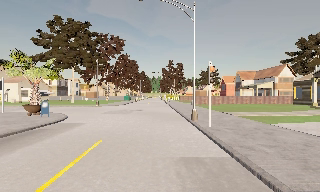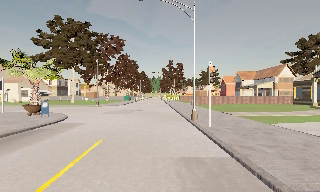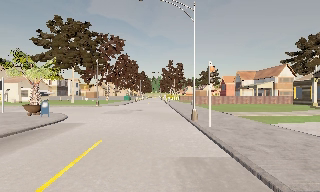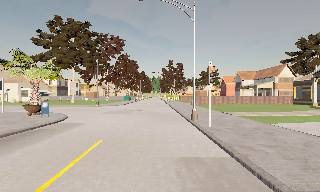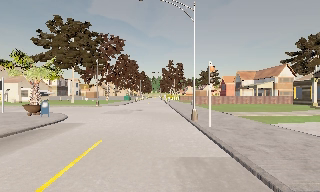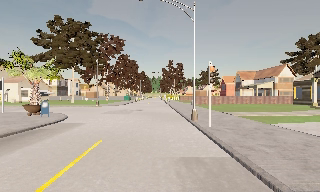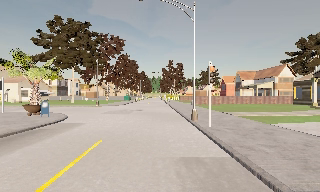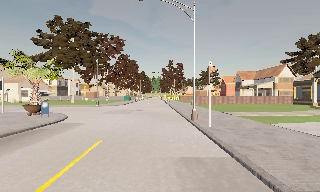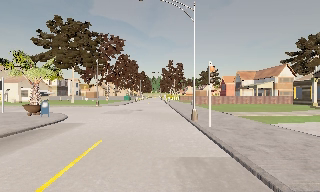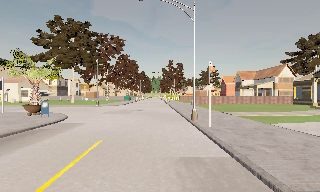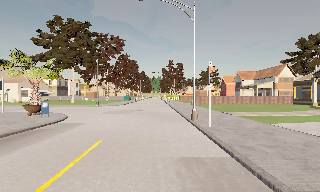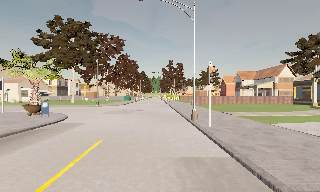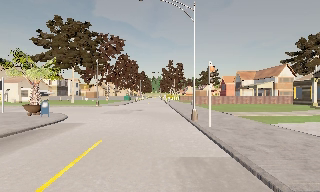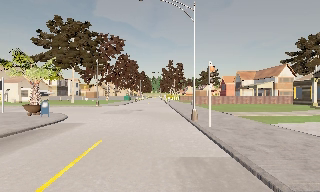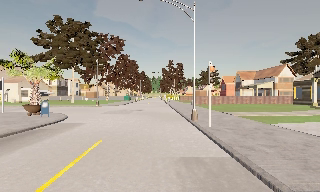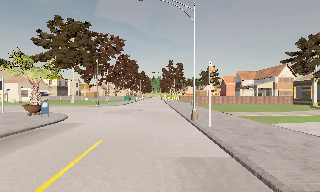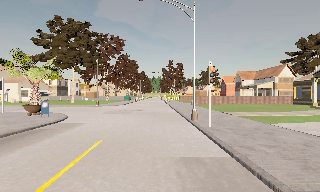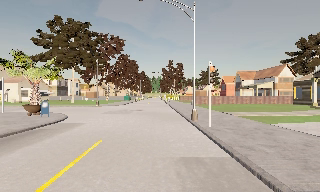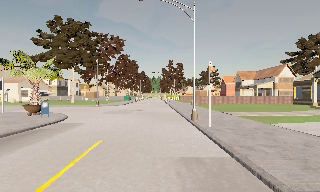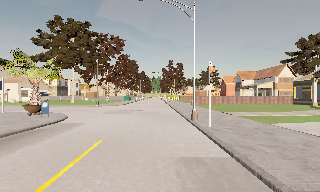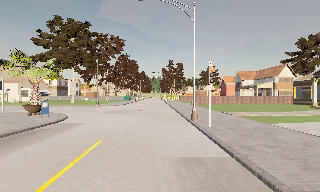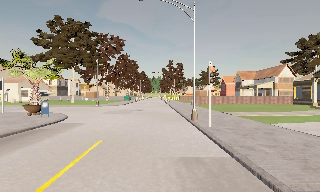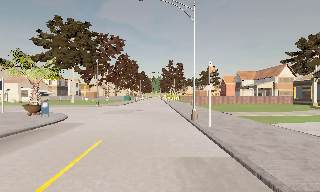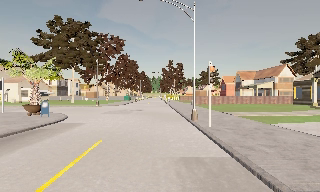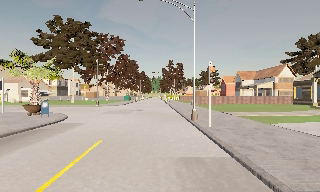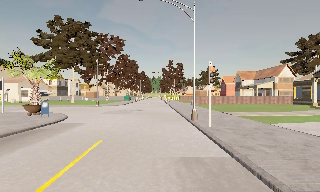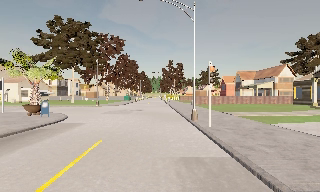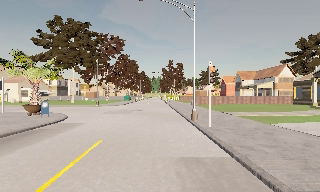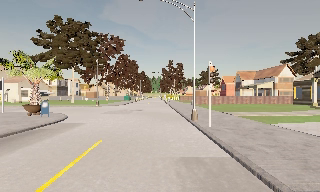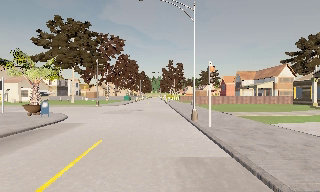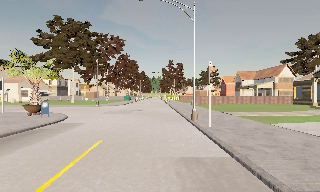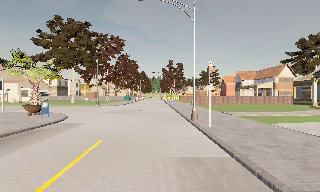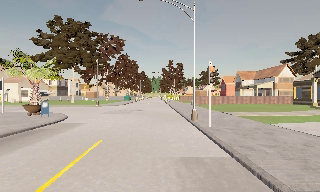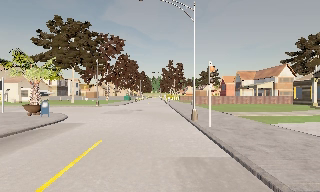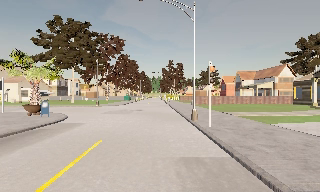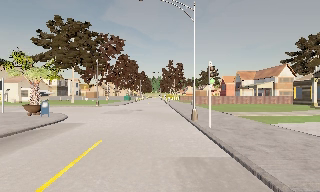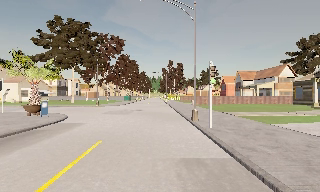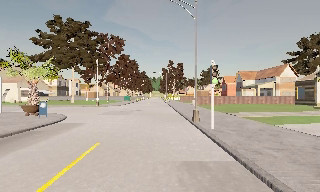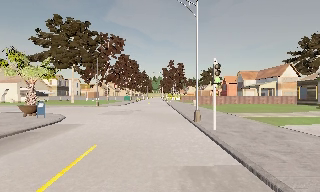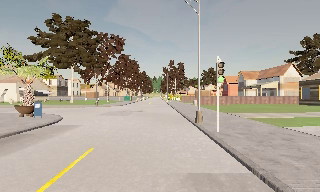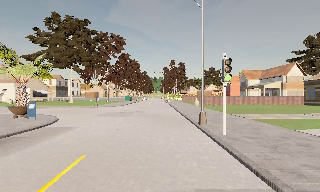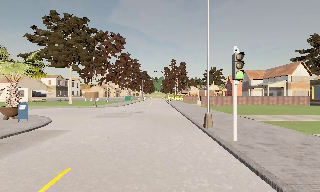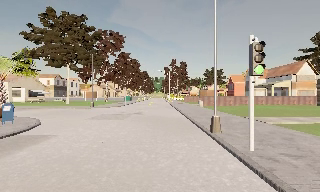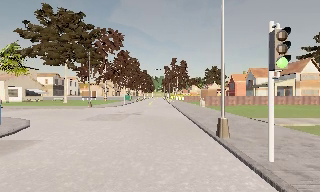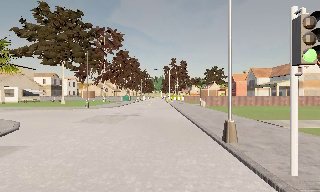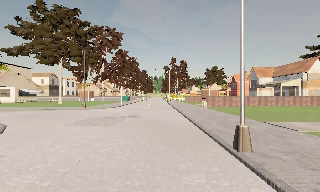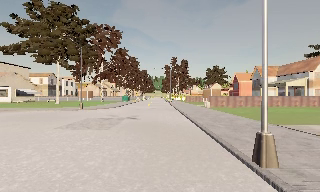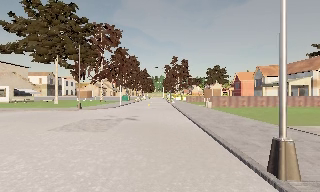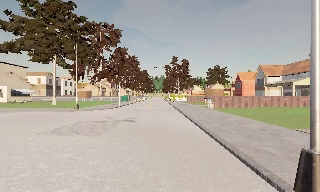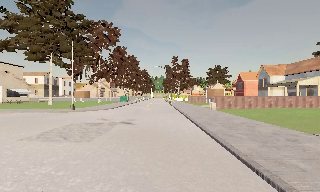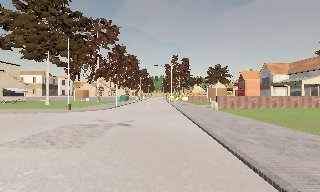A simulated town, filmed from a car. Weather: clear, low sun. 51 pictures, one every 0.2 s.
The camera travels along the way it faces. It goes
forward.
0.0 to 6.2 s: The camera keeps its place and its aim.
6.2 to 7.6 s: The camera travels forward, about 0.5 m, so what stands in front looms larger. It gains speed.
7.6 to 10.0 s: The camera travels forward, about 9 m, so what stands in front looms larger.
The film runs forward here.
